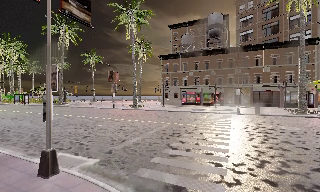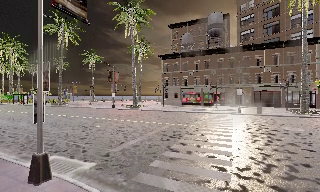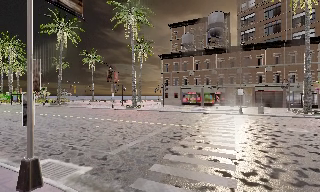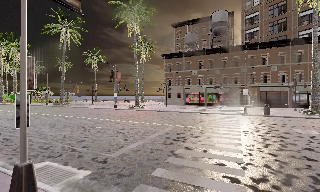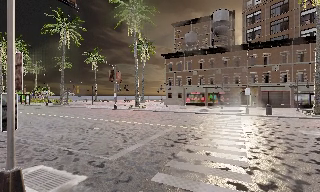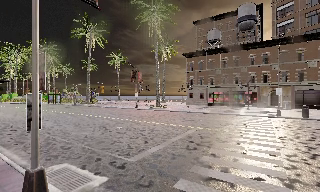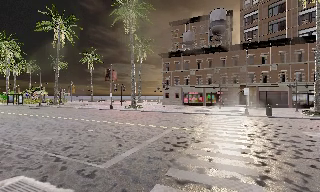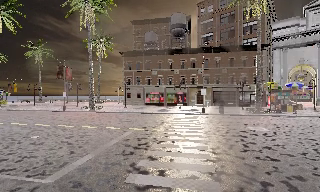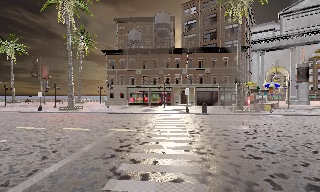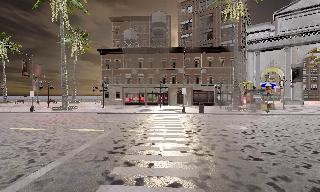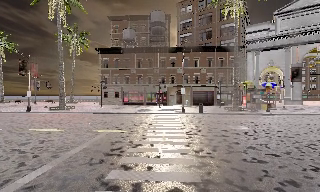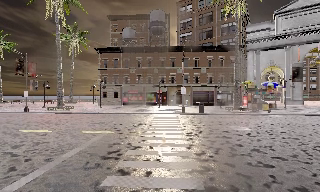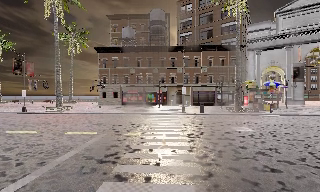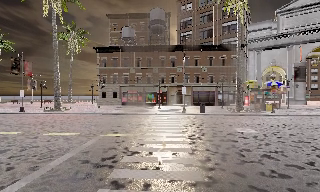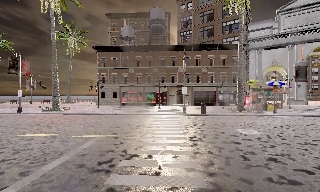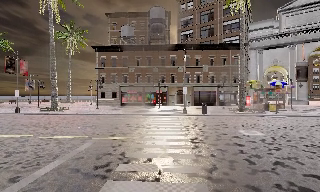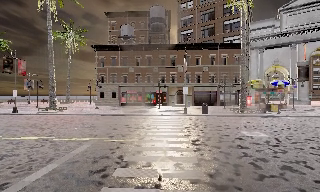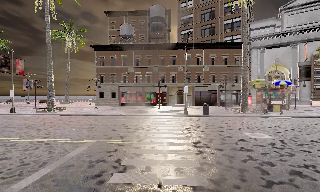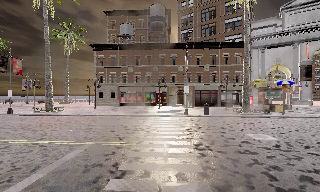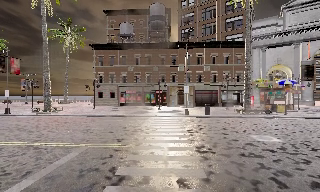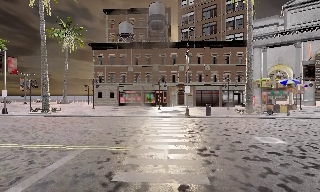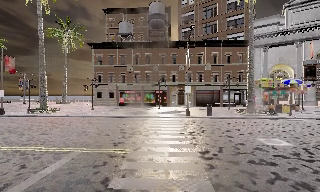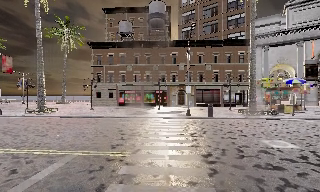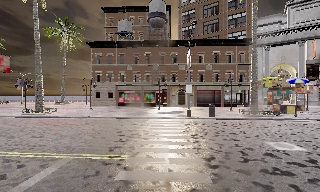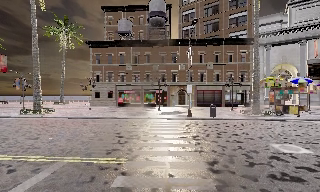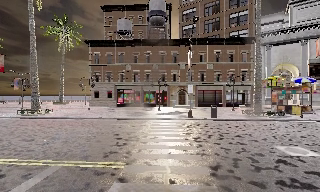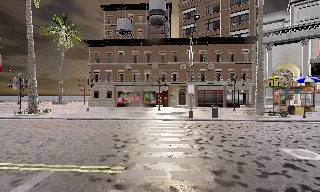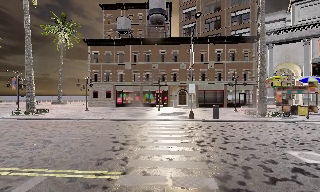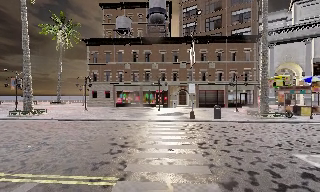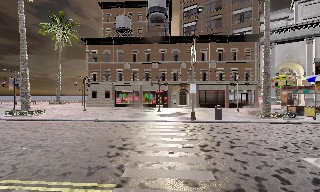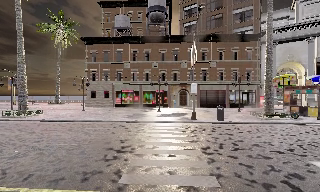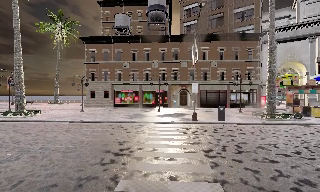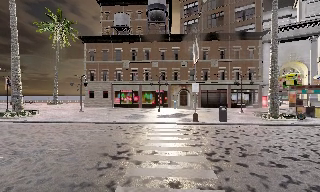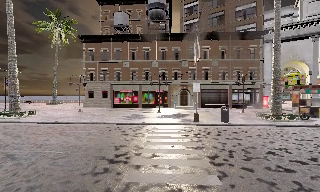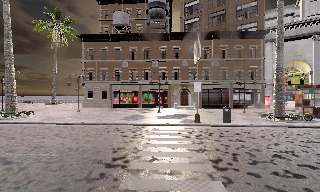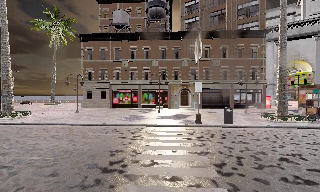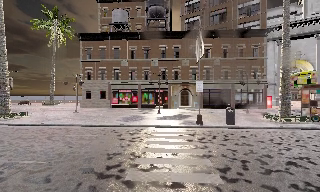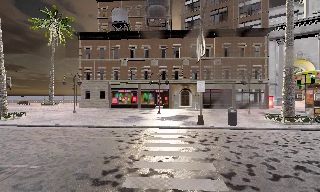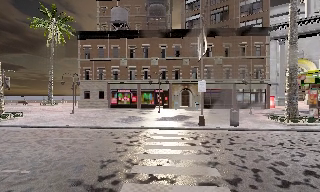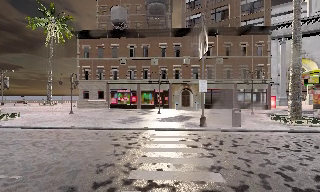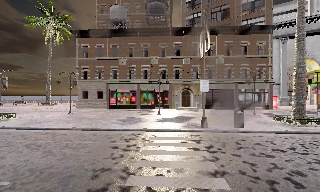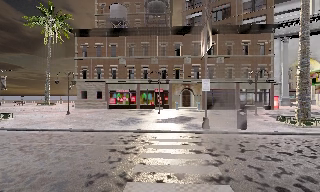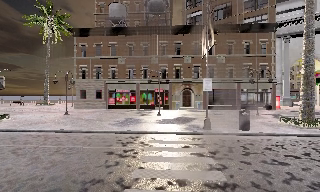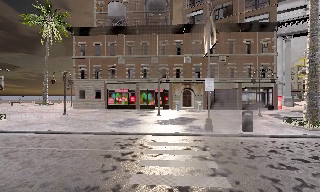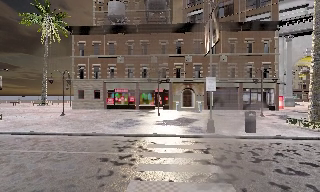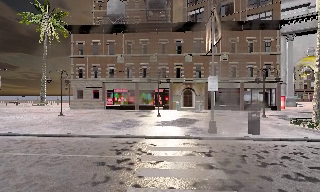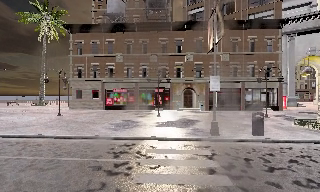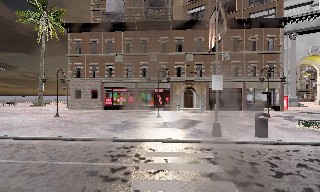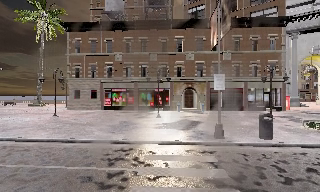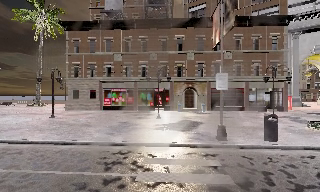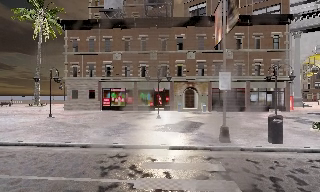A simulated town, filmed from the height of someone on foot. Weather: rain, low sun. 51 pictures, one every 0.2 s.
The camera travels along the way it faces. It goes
forward.
0.0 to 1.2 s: The camera travels forward, about 2 m, so what stands in front looms larger.
1.2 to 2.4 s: The camera pans to its right, which is clockwise from overhead, by about 20 degrees. It travels forward, about 2 m, so what stands in front looms larger.
2.4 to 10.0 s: The camera travels forward, about 12 m, so what stands in front looms larger.
The film runs forward here.
